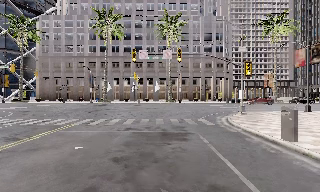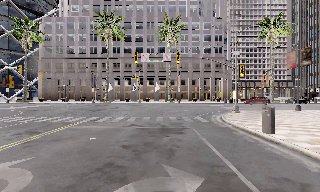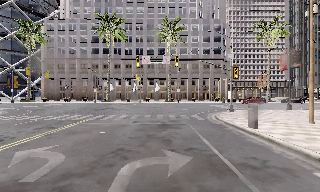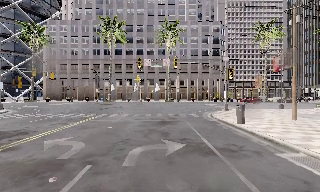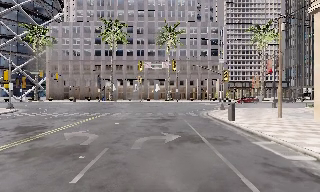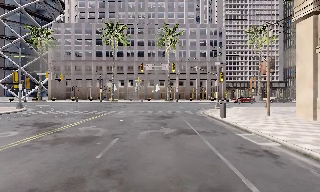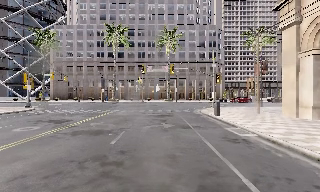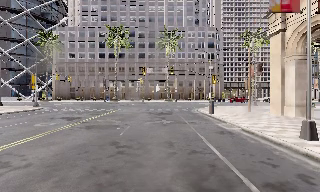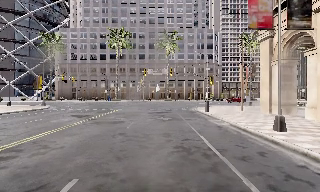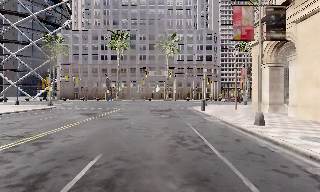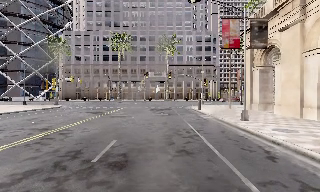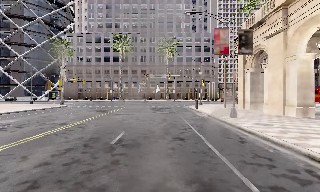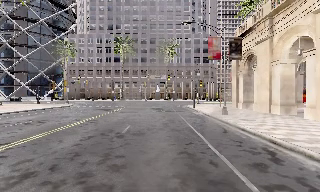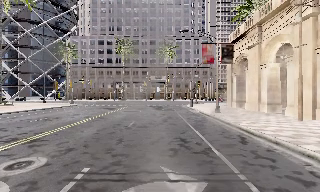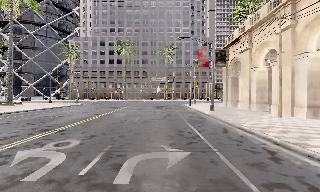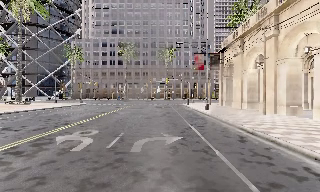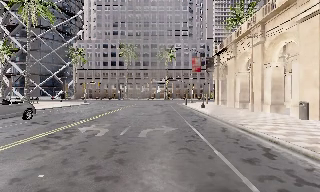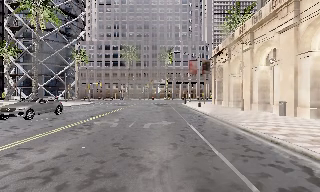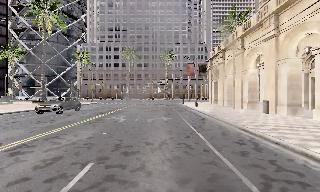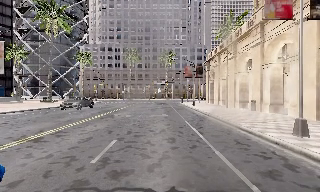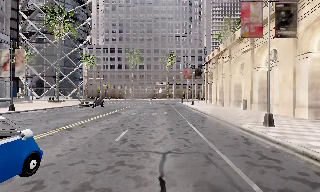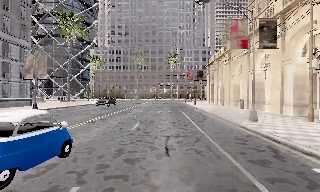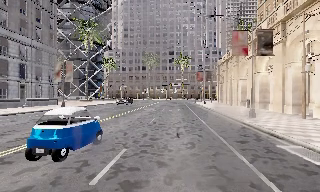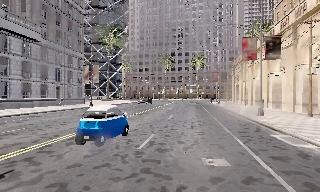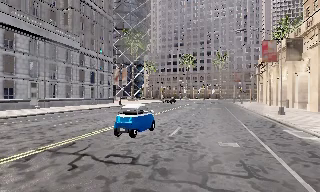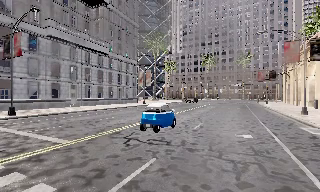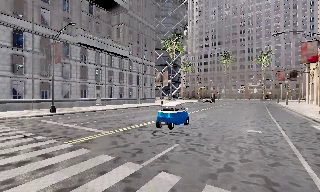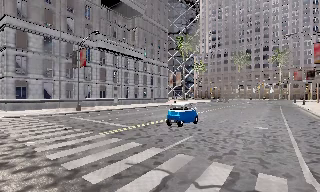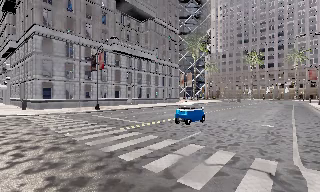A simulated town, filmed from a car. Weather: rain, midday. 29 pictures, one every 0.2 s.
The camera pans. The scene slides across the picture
to the right.
The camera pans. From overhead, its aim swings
counterclockwise.
0.0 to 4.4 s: The camera travels backward, about 35 m, so what stands in front gets smaller. It gains speed.
4.4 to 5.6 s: The camera pans to its left, which is counterclockwise from overhead, by about 35 degrees. It travels backward, about 9 m. It loses speed.
The film runs backward here.
